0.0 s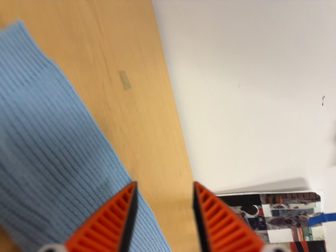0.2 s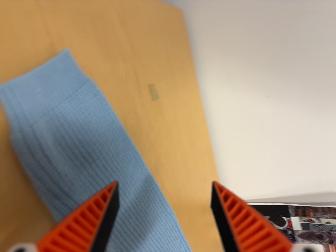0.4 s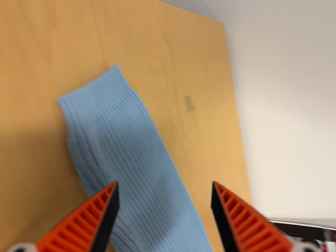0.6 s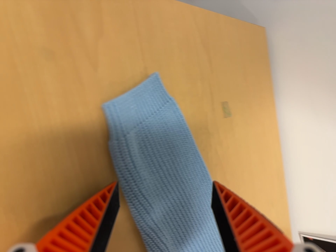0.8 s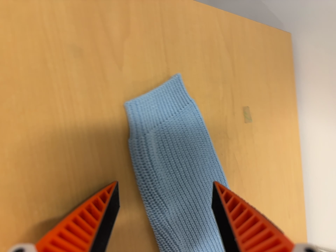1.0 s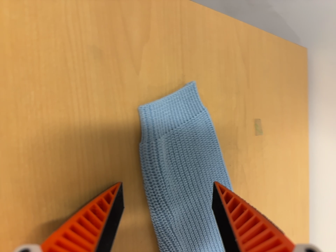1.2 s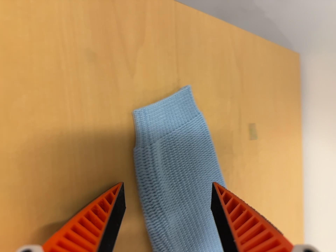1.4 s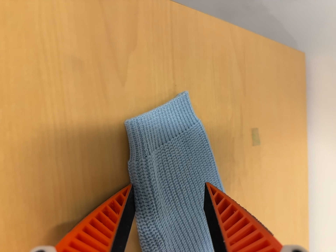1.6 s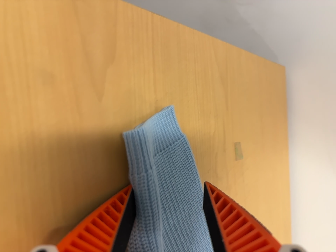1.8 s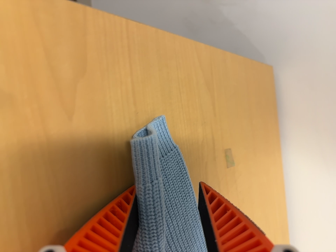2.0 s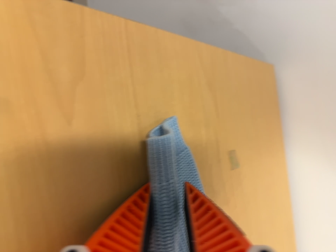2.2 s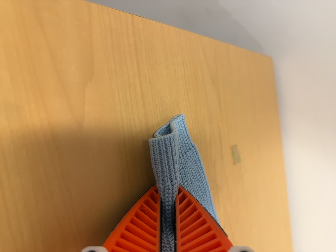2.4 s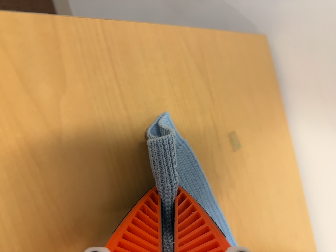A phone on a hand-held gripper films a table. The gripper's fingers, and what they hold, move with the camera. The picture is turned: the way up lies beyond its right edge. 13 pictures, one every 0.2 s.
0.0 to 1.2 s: The scene slides to the right, as the camera pans about 30 degrees to its left. It travels backward, about 6 cm, so what stands in front gets smaller. It rolls about its line of sight by about 15 degrees, and the scene rotates clockwise.
1.2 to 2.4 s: The camera travels forward and toward the top of its view, about 8 cm, so what stands in front looms larger. It rolls about its line of sight by about 15 degrees, and the scene rotates counterclockwise.
The film runs forward here.
